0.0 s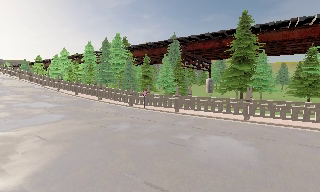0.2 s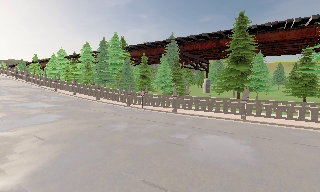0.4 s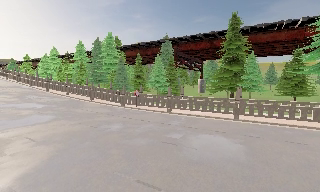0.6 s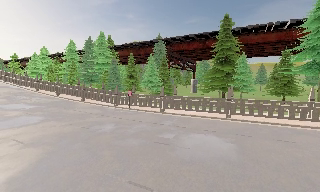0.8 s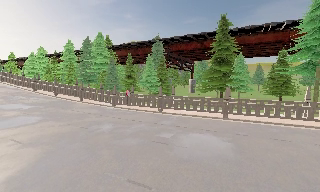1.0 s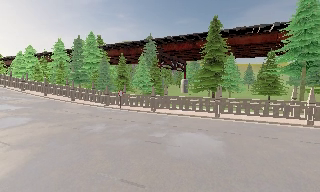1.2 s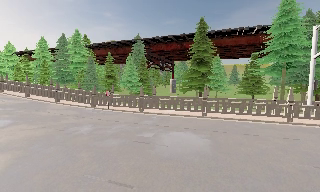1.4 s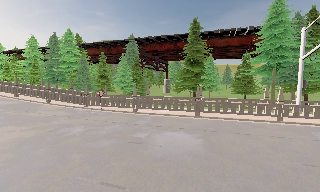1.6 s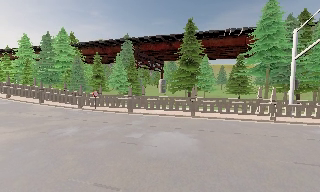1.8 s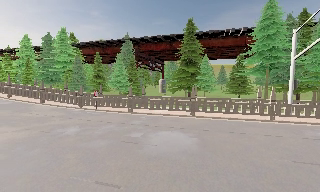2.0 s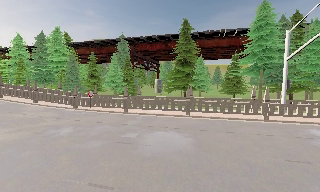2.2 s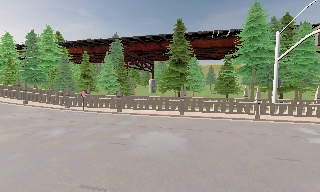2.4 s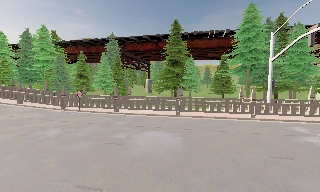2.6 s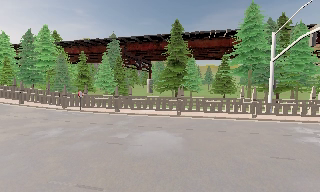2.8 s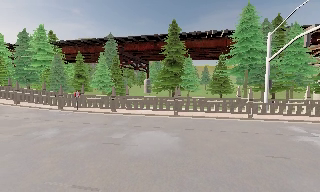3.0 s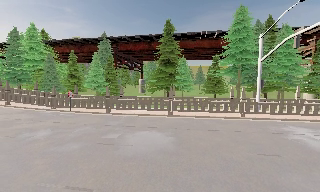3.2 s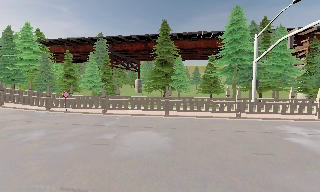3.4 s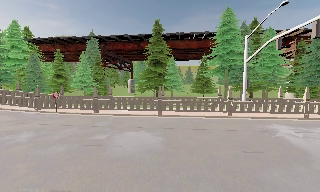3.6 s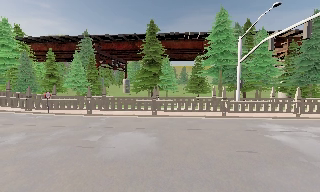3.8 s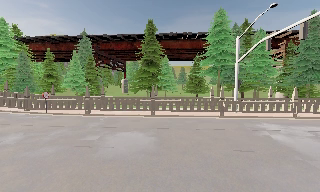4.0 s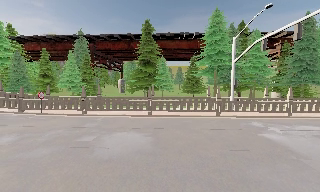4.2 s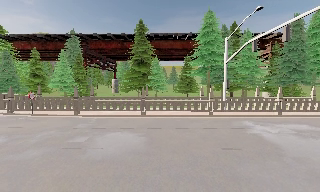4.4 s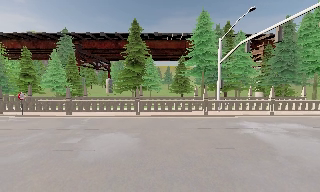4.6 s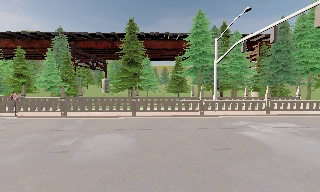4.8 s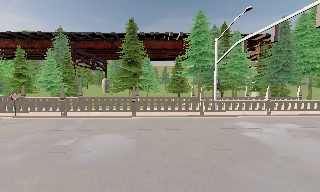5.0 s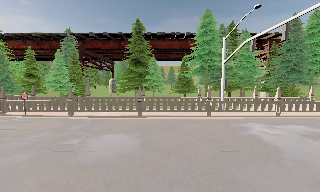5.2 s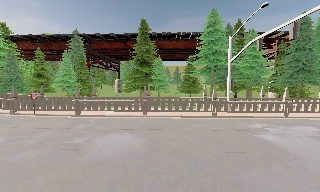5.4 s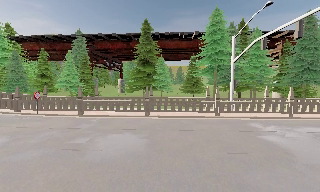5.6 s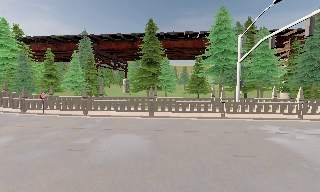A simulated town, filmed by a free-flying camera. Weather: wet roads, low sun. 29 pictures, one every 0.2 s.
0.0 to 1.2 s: The scene slides to the left, as the camera pans about 10 degrees to its right.
1.2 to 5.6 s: The camera swings to its right by about 15 degrees, and the scene slides to the left. It travels to its right, about 1 m, so close, fixed things drift to the left.
The film runs backward here.
